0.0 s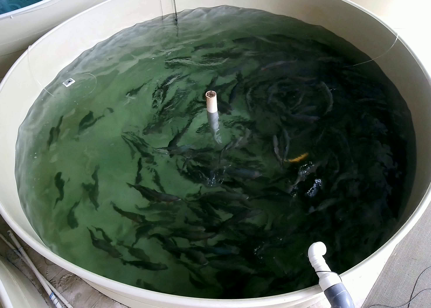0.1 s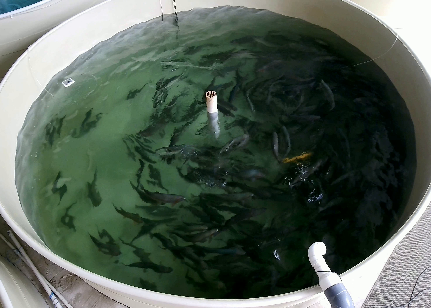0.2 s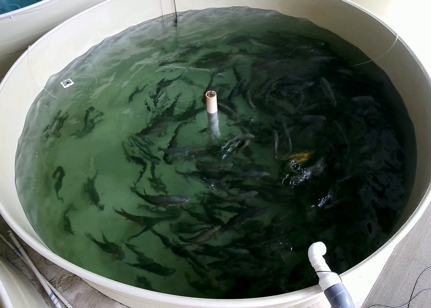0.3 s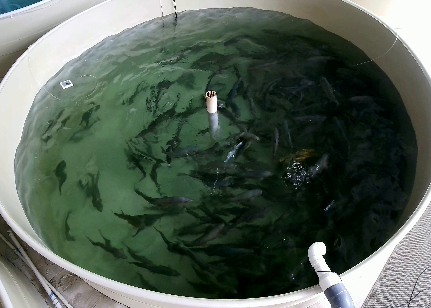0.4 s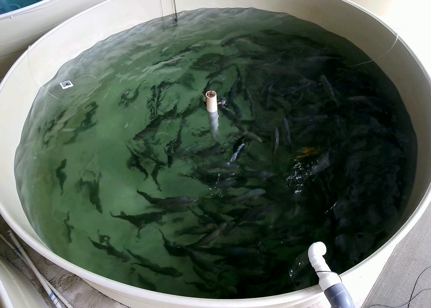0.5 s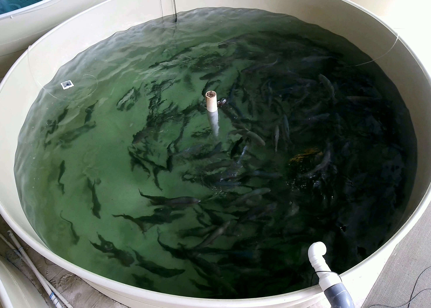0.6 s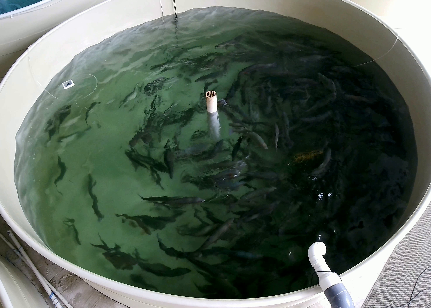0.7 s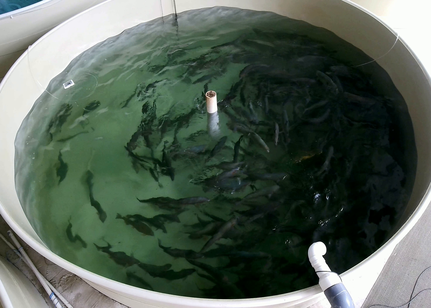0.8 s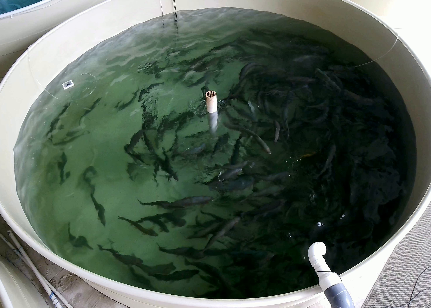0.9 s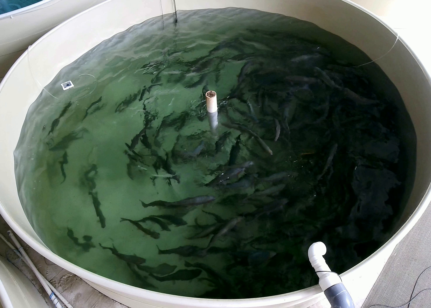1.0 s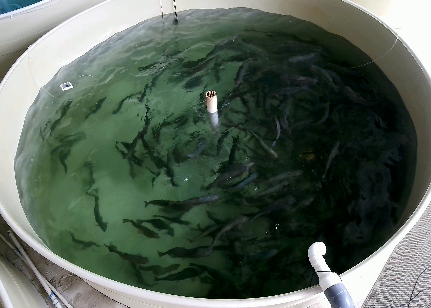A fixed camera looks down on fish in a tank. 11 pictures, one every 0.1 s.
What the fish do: Foraging.
